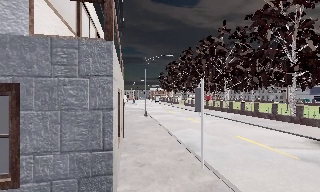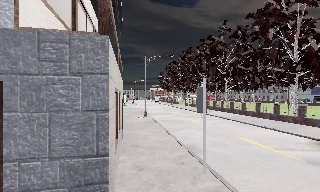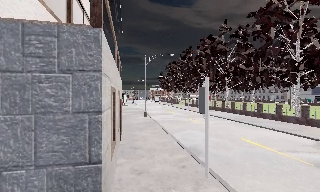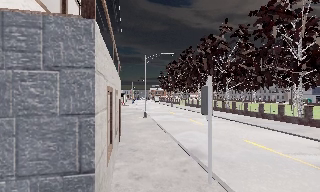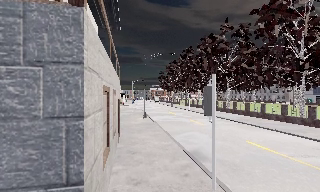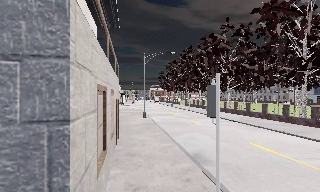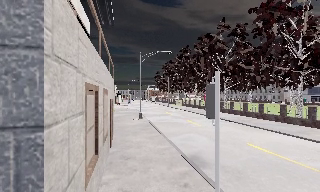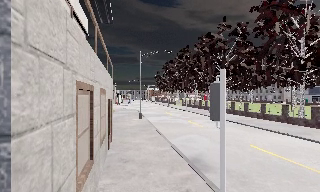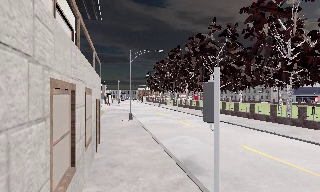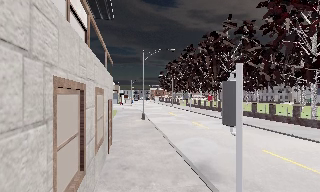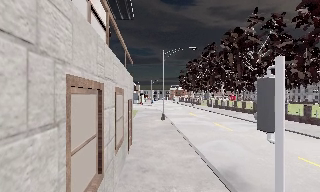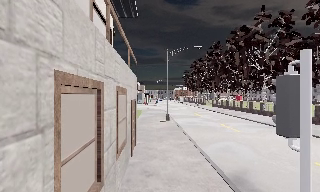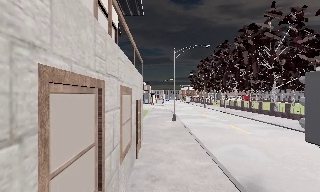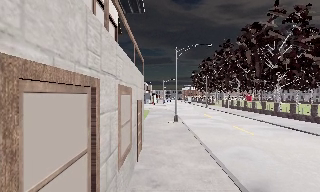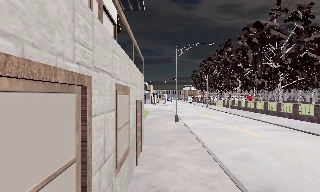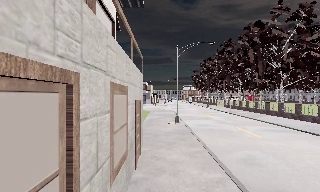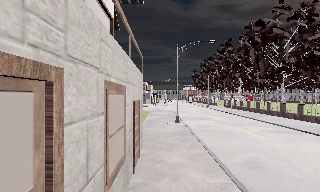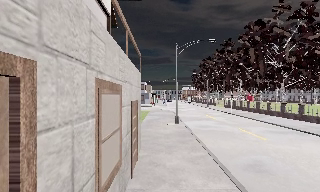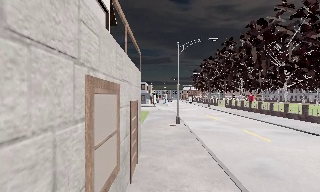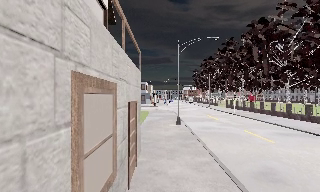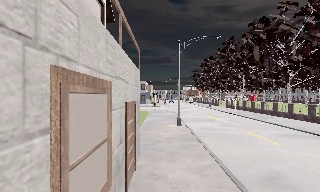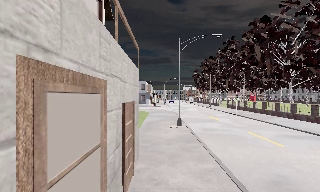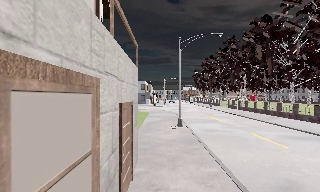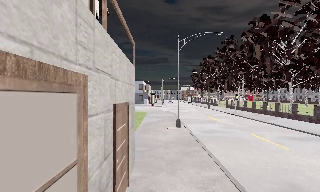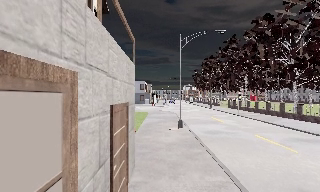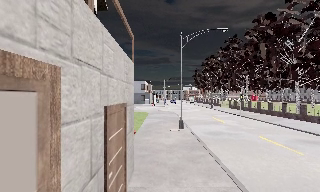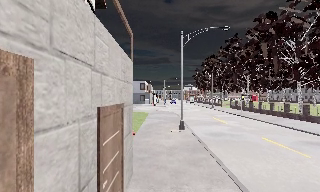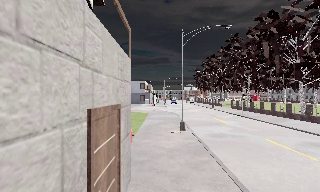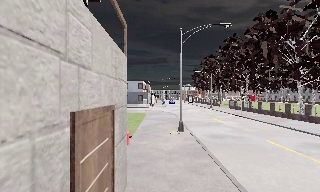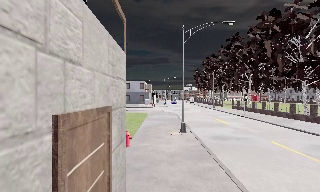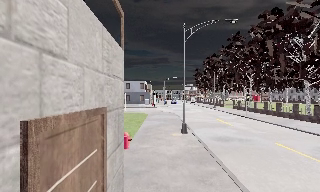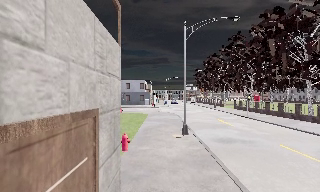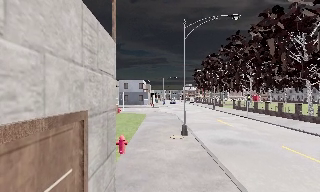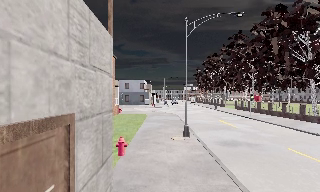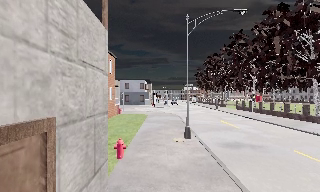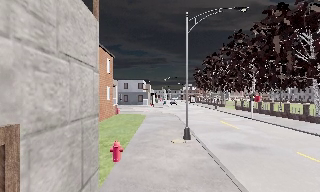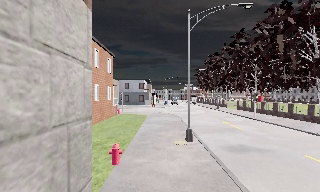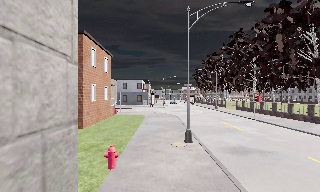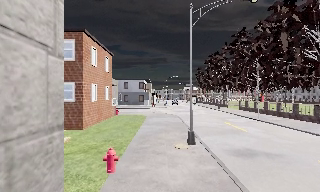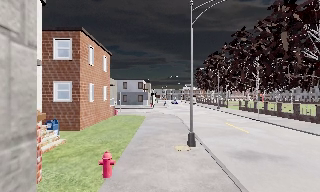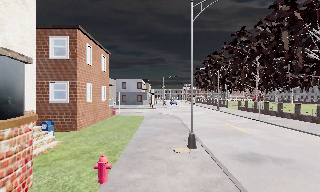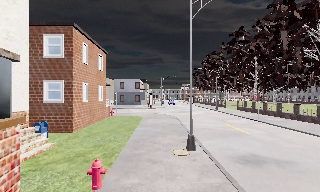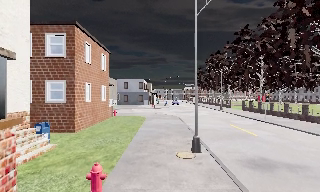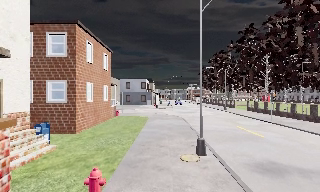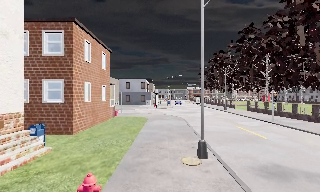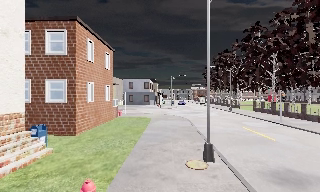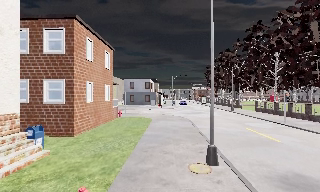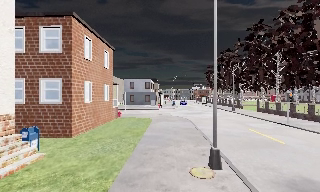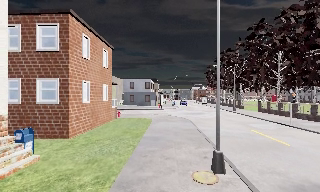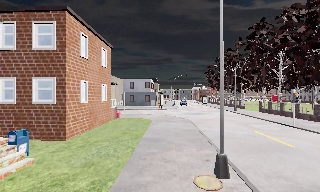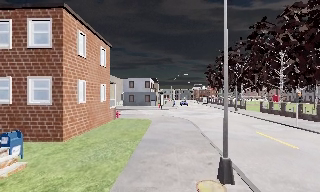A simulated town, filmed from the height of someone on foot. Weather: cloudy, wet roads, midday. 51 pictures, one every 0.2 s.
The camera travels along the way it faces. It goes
forward.
0.0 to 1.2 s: The camera travels forward, about 2 m, so what stands in front looms larger.
1.2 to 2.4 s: The camera swings to its left by about 10 degrees, and the scene slides to the right. It travels forward, about 2 m, so what stands in front looms larger.
2.4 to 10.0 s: The camera travels forward, about 11 m, so what stands in front looms larger.
The film runs forward here.
